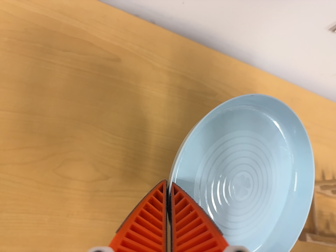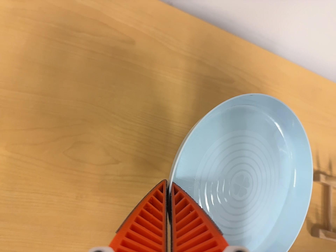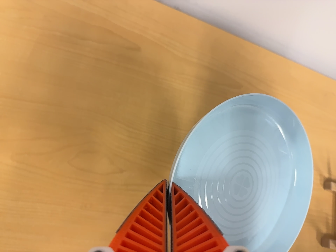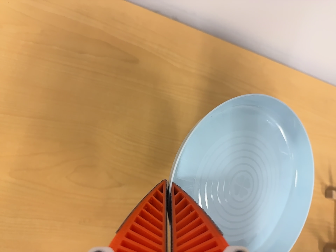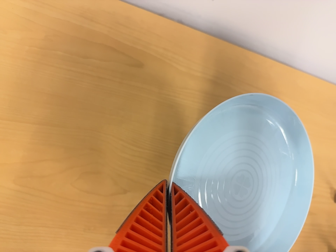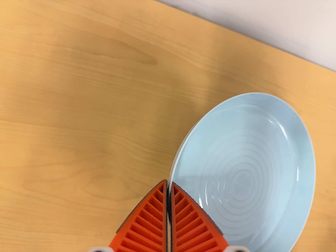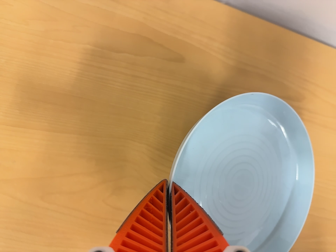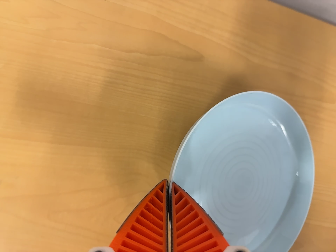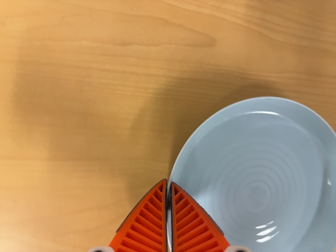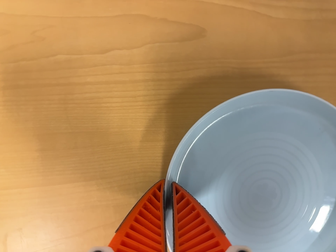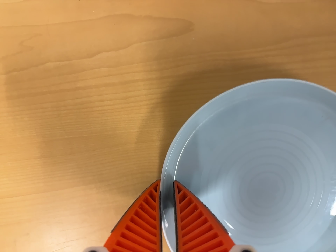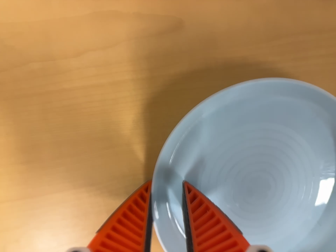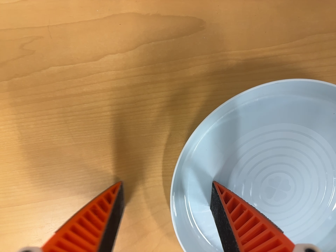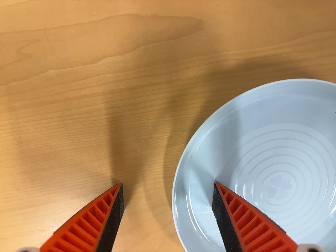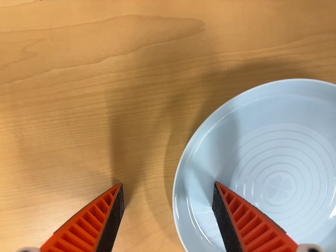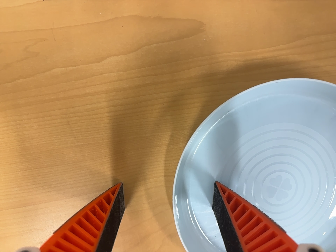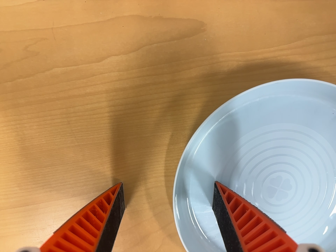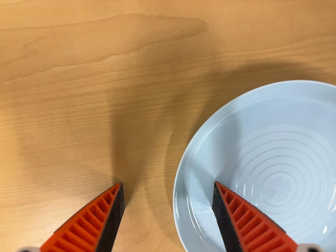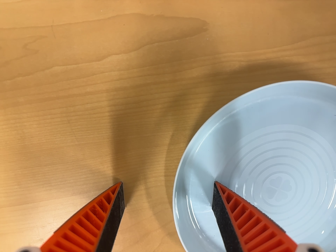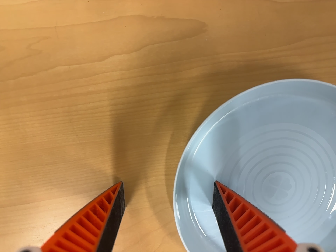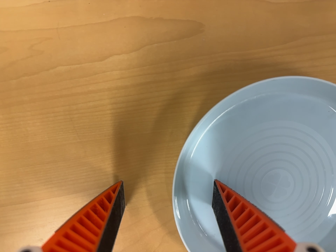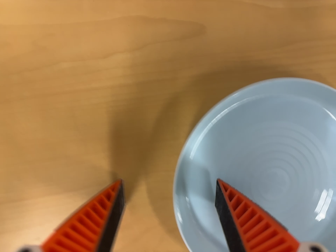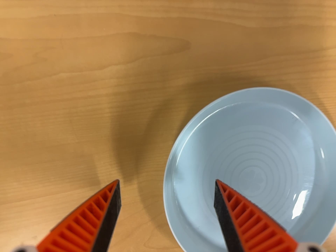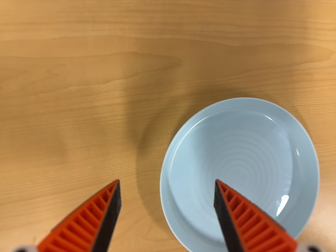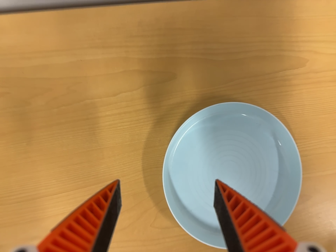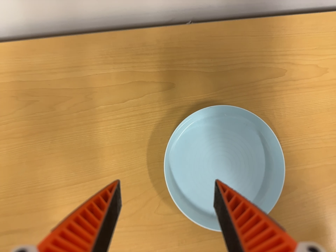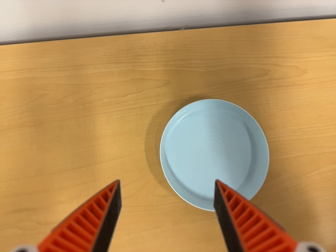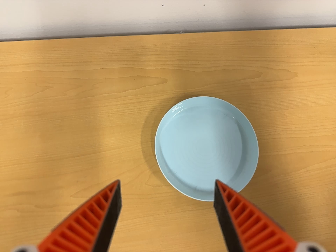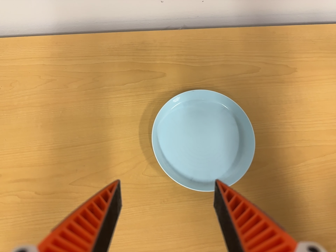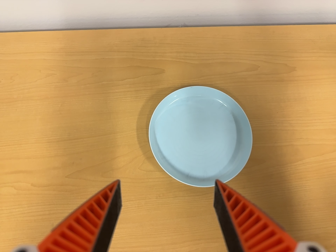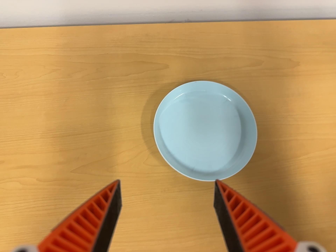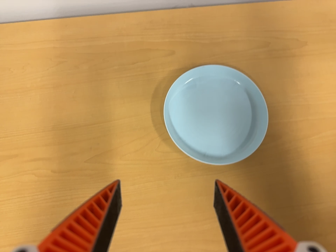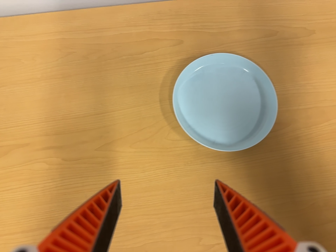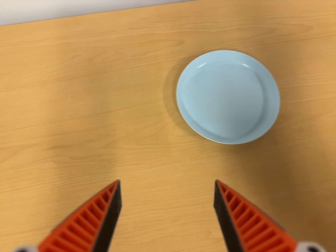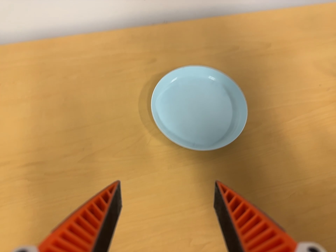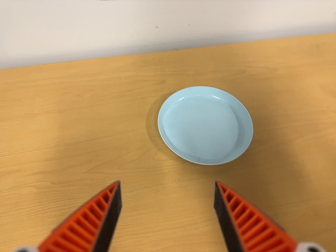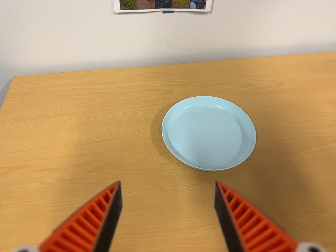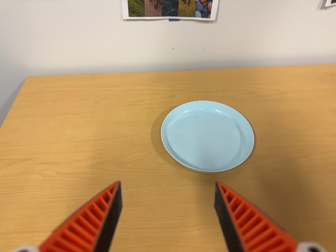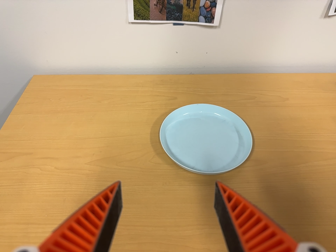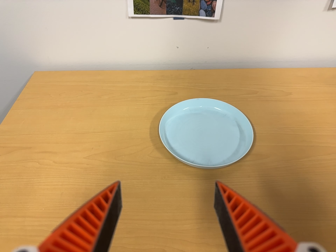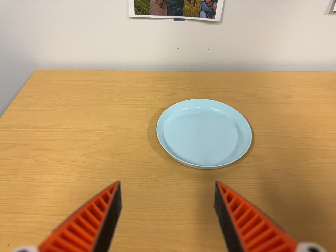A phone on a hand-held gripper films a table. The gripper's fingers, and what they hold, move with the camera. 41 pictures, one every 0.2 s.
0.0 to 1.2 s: The camera pans to its left by about 15 degrees. It travels forward and toward the top of its view, about 10 cm, so what stands in front looms larger. Its aim tips toward the bottom of its view by about 10 degrees.
1.2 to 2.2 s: The camera pans to its left by about 10 degrees. It travels toward the top of its view and forward, about 14 cm. Its aim tips toward the bottom of its view by about 20 degrees. It rolls about its line of sight by about 15 degrees, and the scene rotates counterclockwise.
2.2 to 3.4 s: The camera shifts only a little, or ends up much as it began.
3.4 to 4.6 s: The camera travels backward, about 8 cm, so what stands in front gets smaller. Its aim tips toward the top of its view by about 10 degrees, and the scene shifts downward.
4.6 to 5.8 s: The camera travels backward and toward the bottom of its view, about 26 cm, so what stands in front gets smaller. Its aim tips toward the top of its view by about 20 degrees.
5.8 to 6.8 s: The camera travels toward the bottom of its view, about 10 cm. Its aim tips toward the top of its view by about 10 degrees. It rolls about its line of sight by about 10 degrees, and the scene rotates counterclockwise.
6.8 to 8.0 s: The camera pans to its left by about 15 degrees. It travels toward the bottom of its view and to its right, about 16 cm. Its aim tips toward the top of its view by about 20 degrees. It rolls about its line of sight by about 10 degrees, and the scene rotates clockwise.
The film runs backward here.
